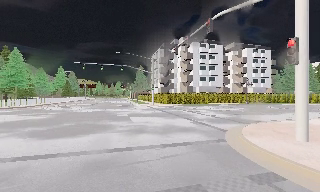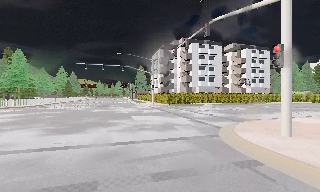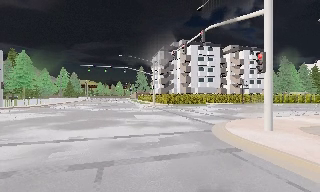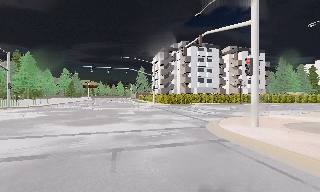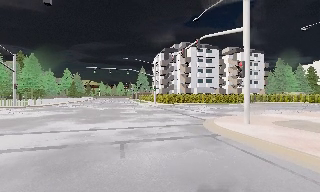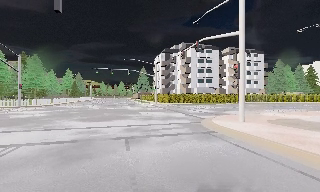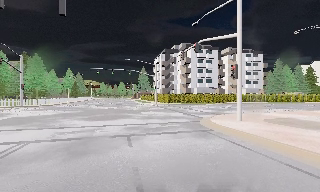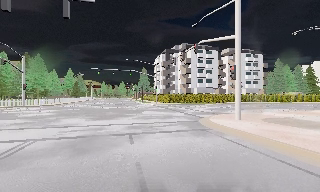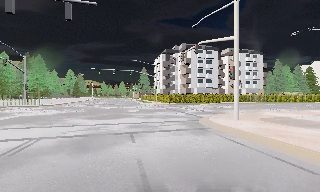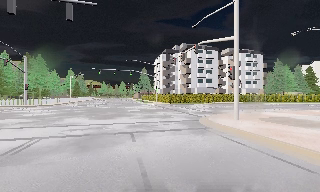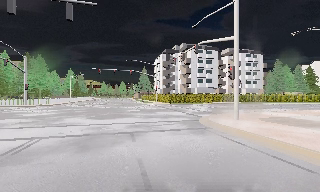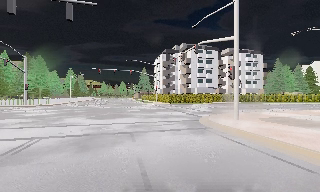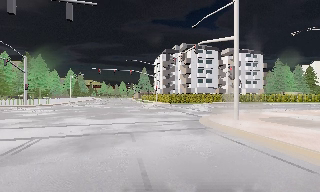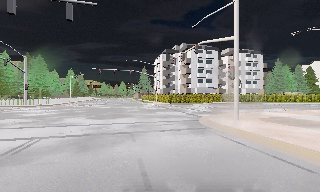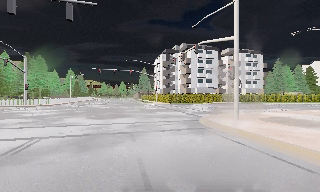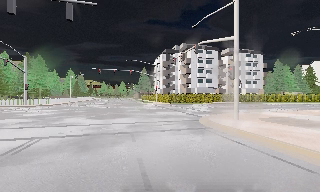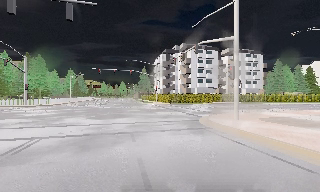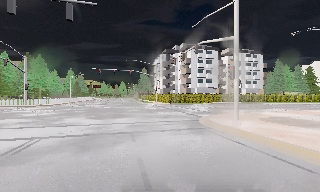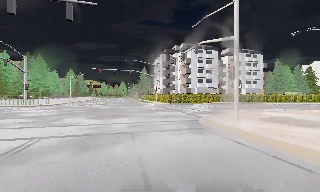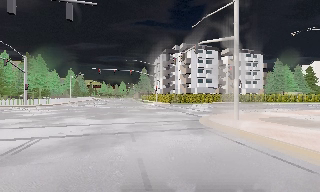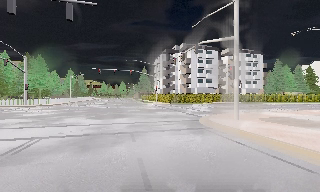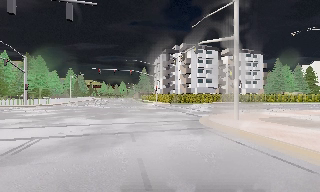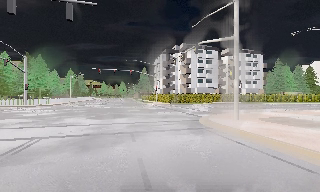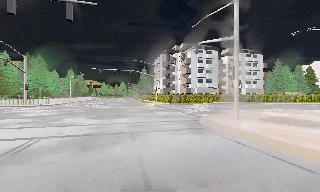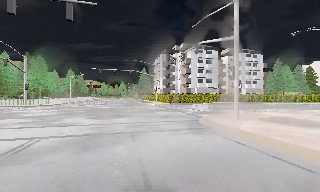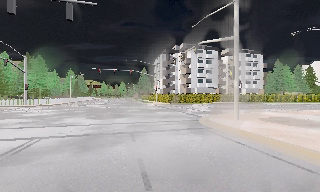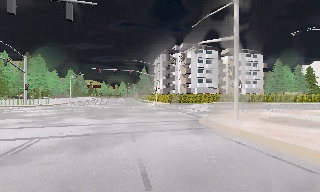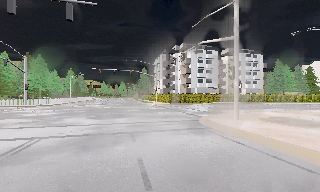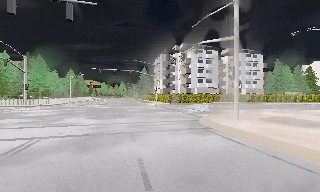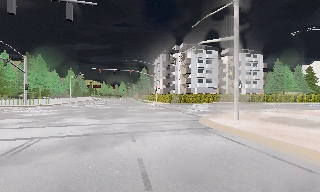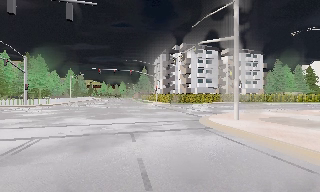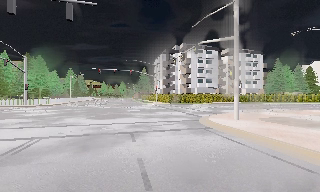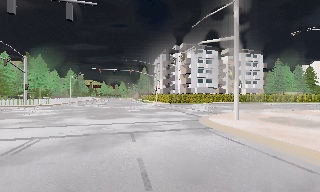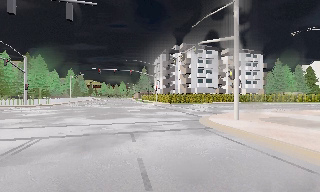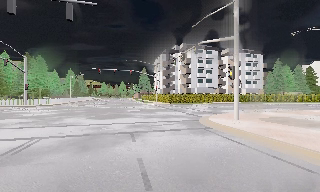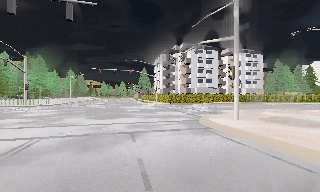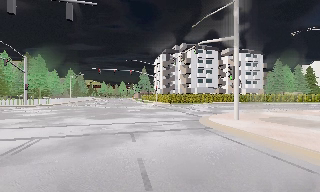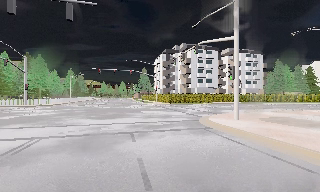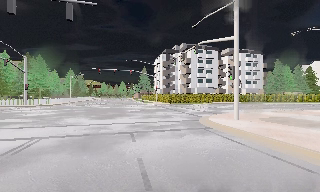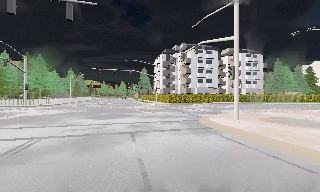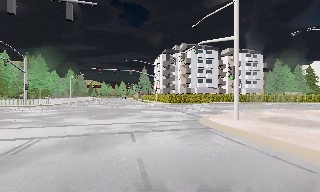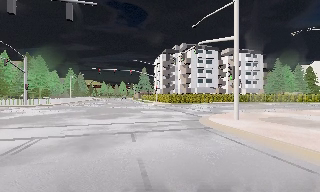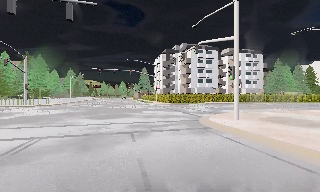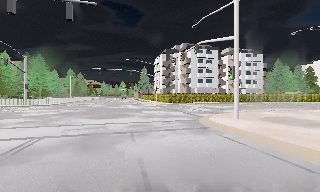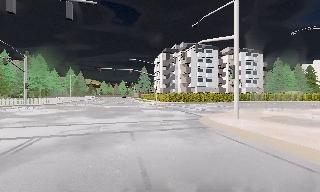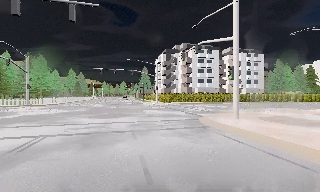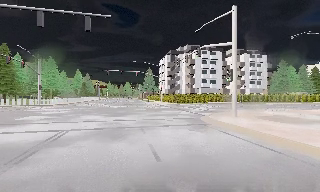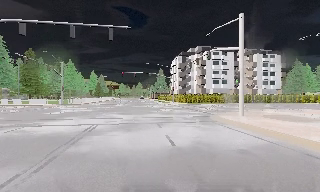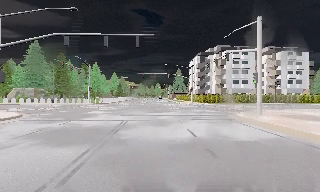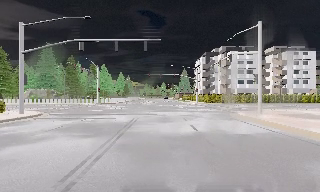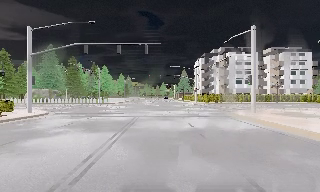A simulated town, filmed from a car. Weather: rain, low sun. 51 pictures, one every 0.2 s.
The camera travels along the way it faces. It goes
backward.
0.0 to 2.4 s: The camera travels backward, about 5 m, so what stands in front gets smaller. It loses speed.
2.4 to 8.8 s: The camera keeps its place and its aim.
8.8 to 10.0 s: The camera pans to its left, which is counterclockwise from overhead, by about 15 degrees. It travels backward, about 6 m, so what stands in front gets smaller. It gains speed.
The film runs backward here.
